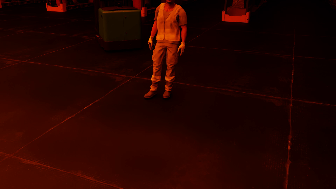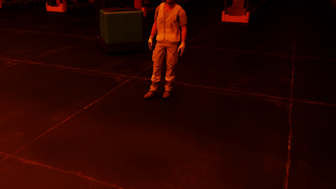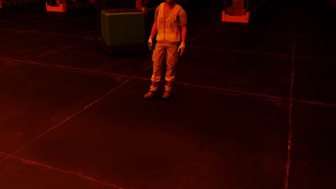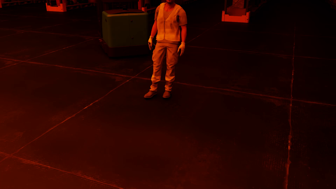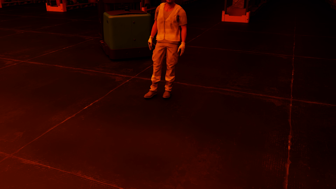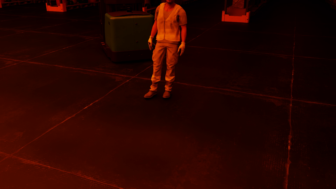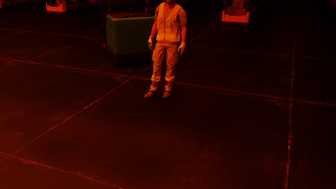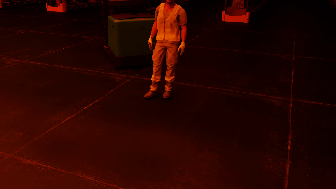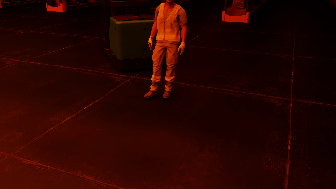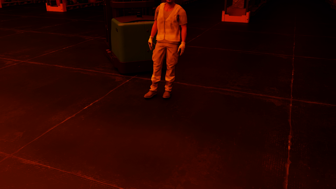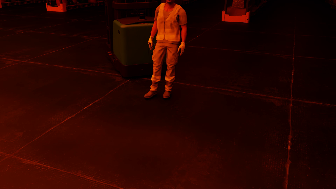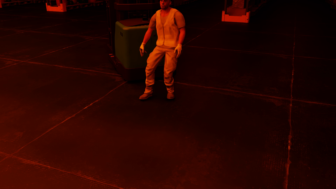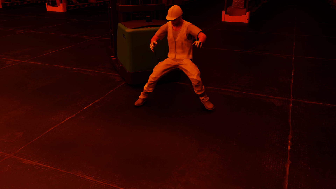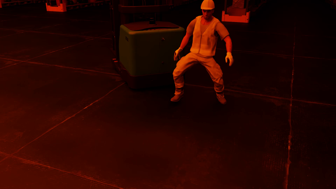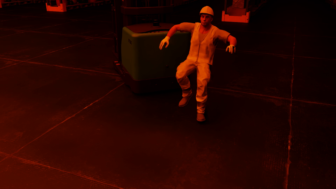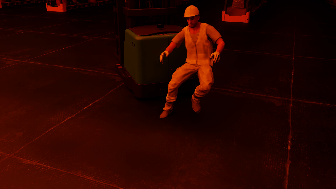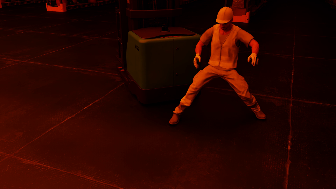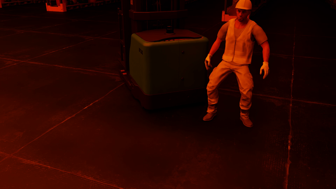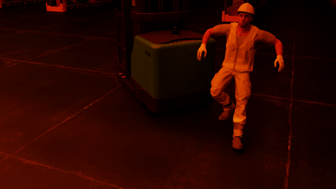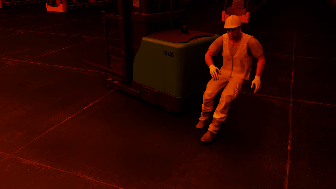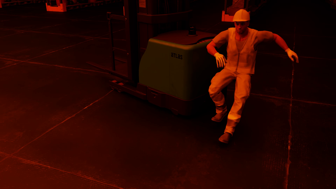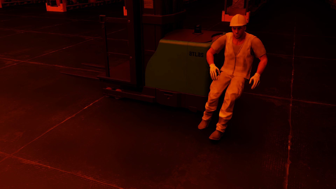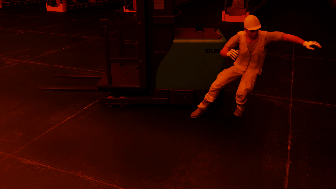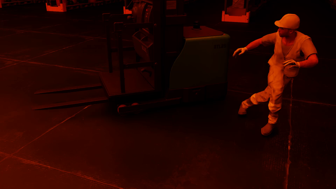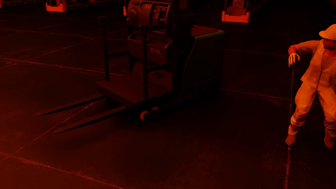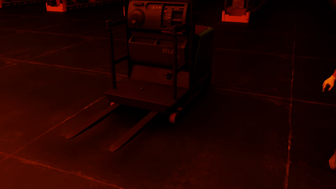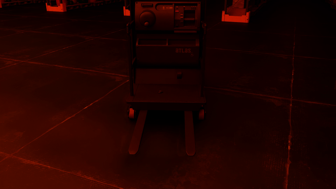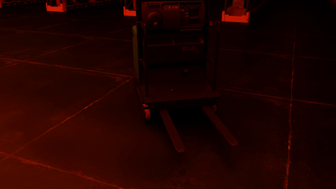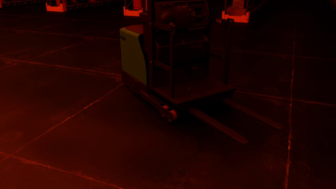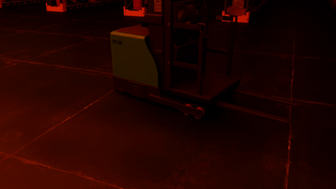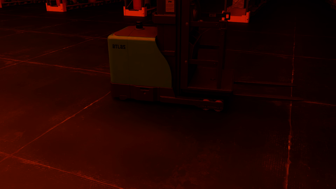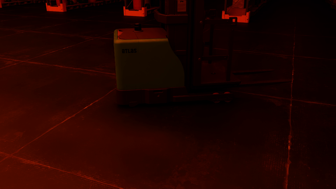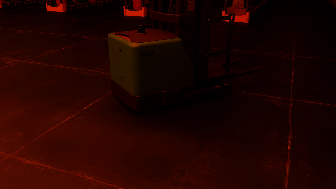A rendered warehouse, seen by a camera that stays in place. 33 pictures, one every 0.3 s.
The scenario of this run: Near miss between a forklift and a person.
